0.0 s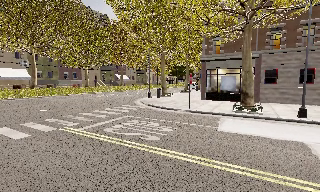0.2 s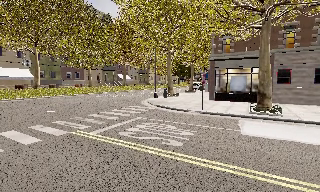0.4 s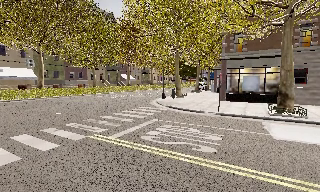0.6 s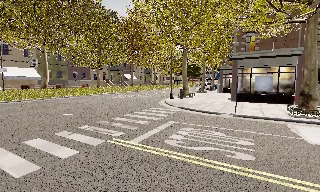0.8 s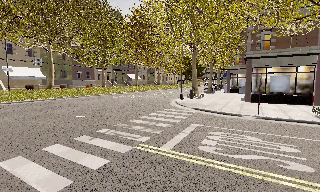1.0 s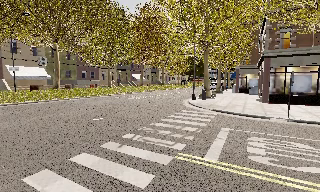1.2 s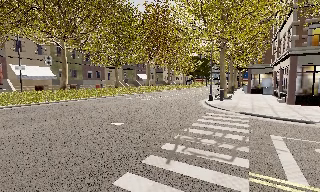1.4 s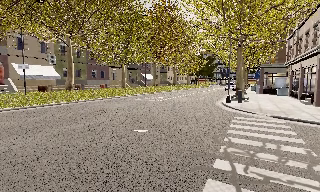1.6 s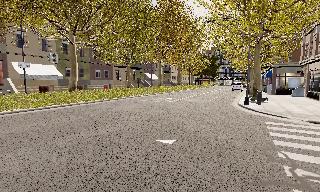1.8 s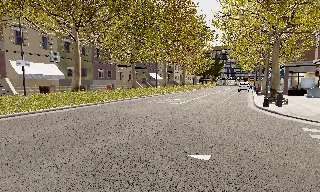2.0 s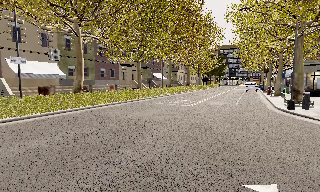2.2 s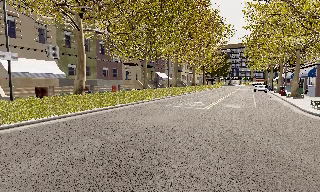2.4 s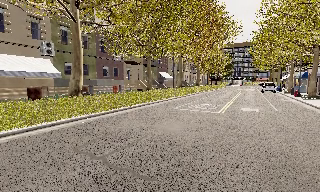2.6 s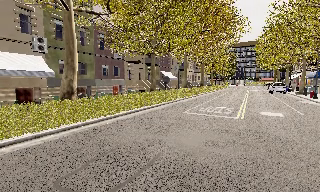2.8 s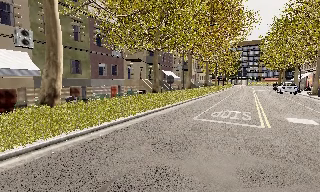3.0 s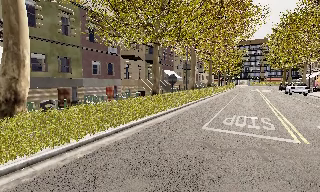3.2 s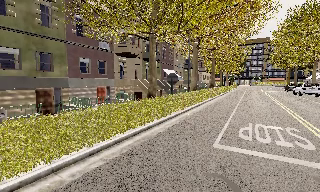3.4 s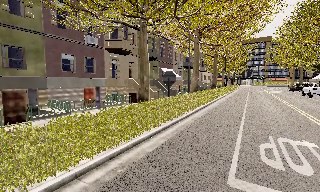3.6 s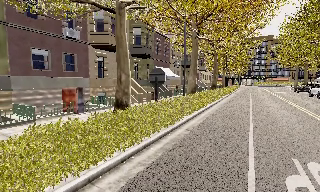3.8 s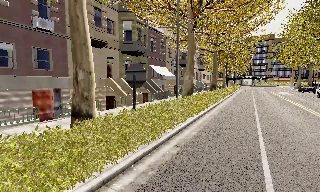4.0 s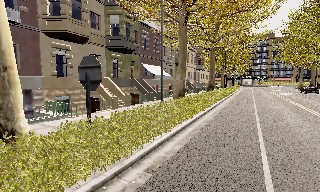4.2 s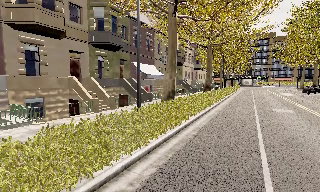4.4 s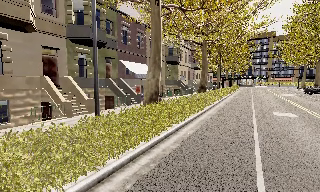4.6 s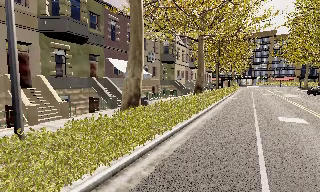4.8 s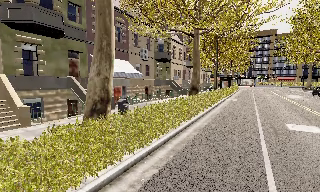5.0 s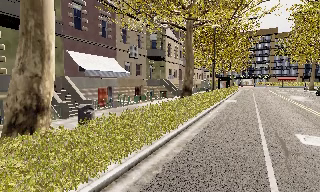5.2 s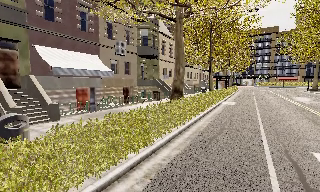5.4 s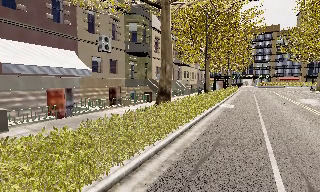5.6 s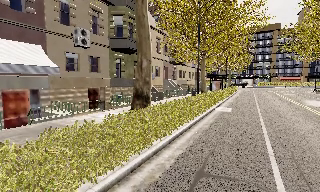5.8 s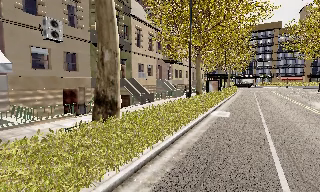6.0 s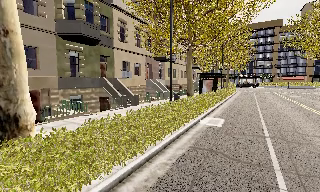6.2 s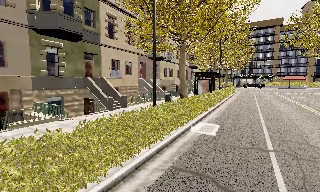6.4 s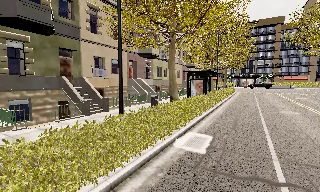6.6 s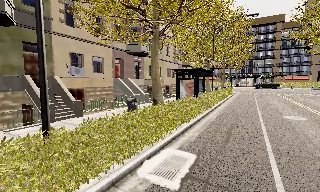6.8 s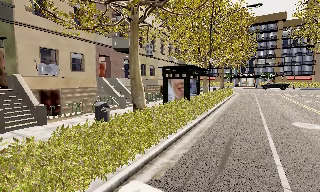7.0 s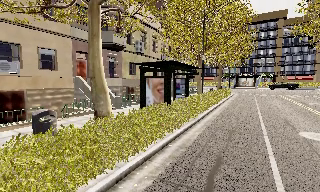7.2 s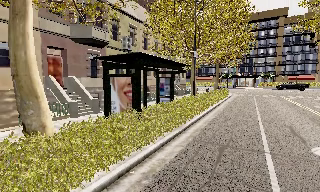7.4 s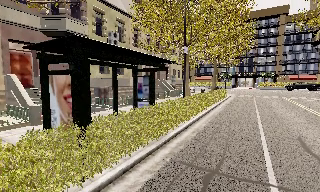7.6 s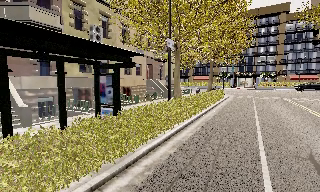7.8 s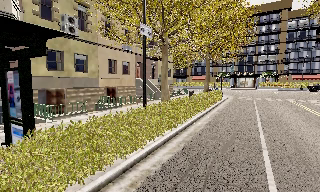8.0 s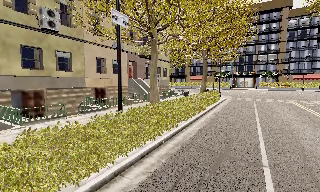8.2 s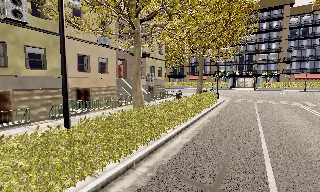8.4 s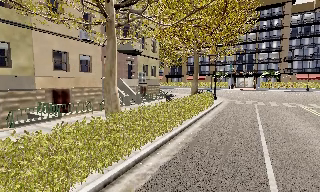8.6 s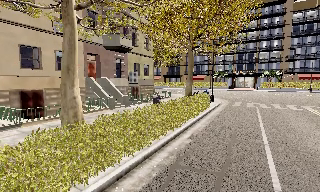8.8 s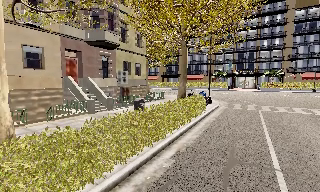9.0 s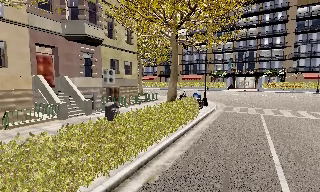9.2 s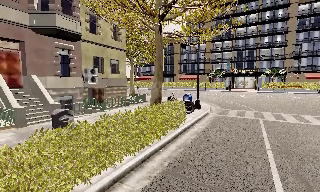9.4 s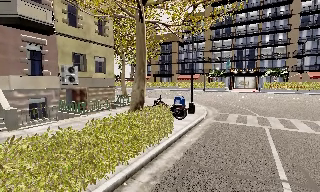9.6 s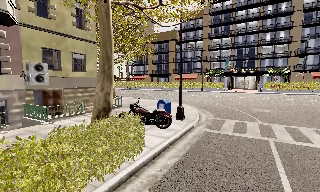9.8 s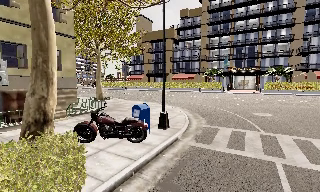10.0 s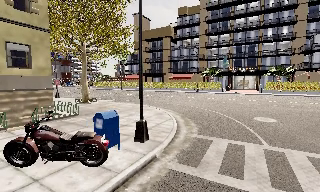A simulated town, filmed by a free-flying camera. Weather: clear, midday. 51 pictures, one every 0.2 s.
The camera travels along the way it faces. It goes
forward.
0.0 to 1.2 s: The camera travels to its left and forward, about 8 m, so close, fixed things drift to the right. It gains speed.
1.2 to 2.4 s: The camera travels forward and to its left, about 10 m, so what stands in front looms larger.
2.4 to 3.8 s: The camera travels forward, about 13 m, so what stands in front looms larger.
3.8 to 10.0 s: The camera travels forward and to its right, about 55 m, so what stands in front looms larger.
The film runs backward here.
